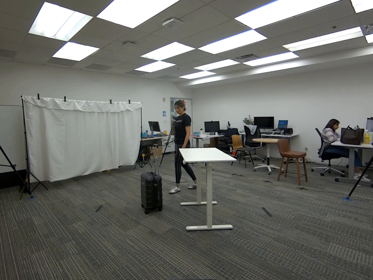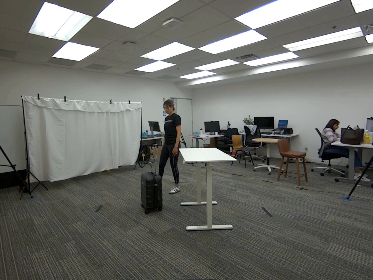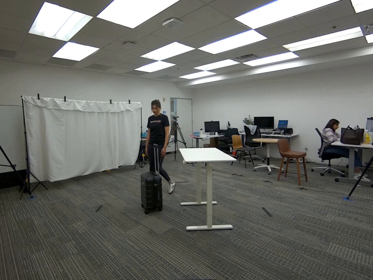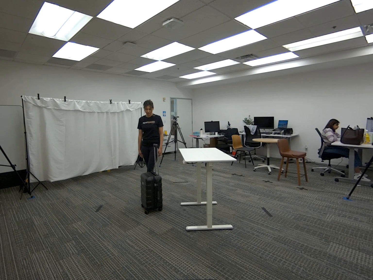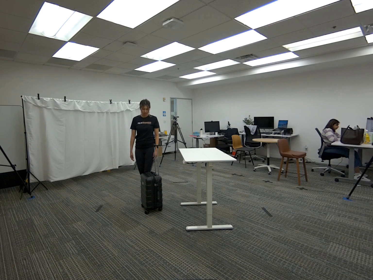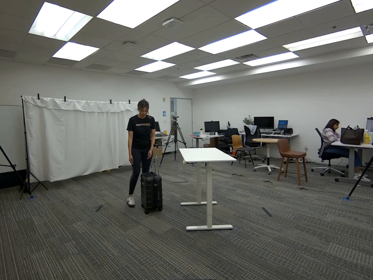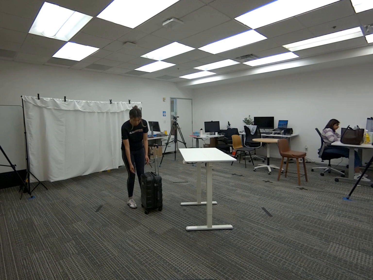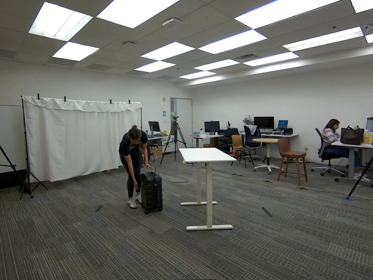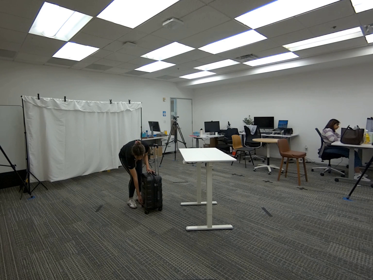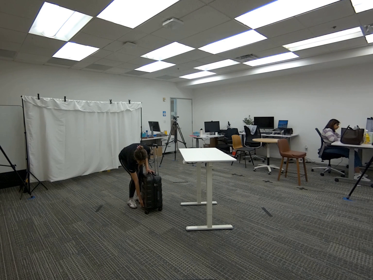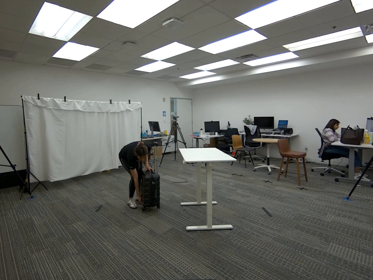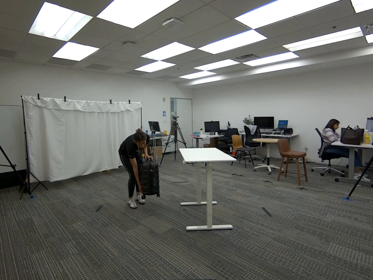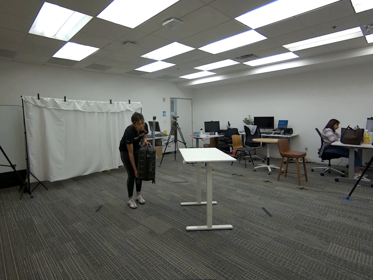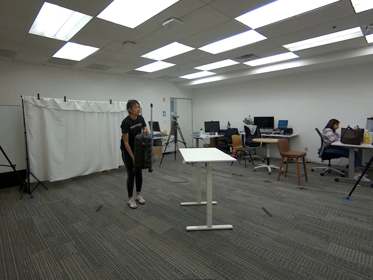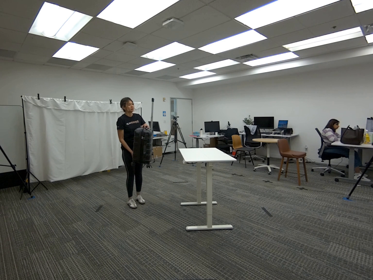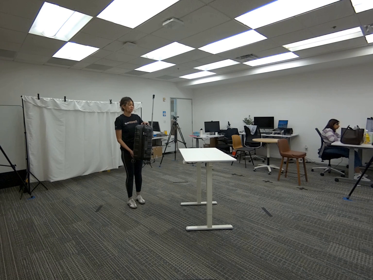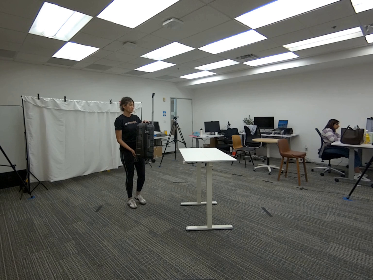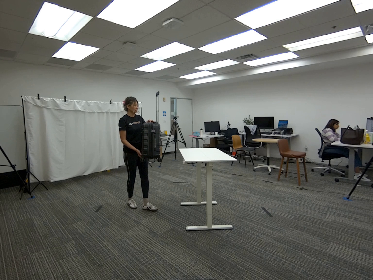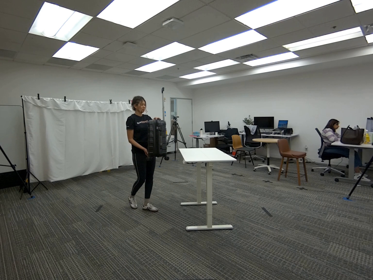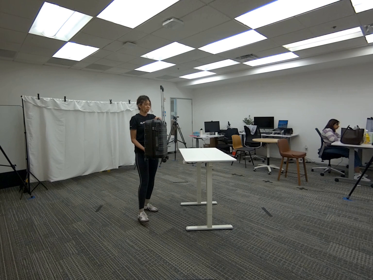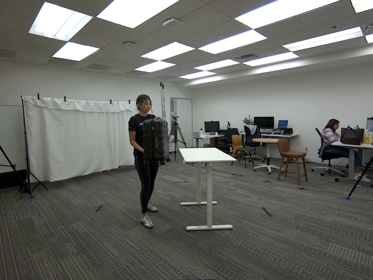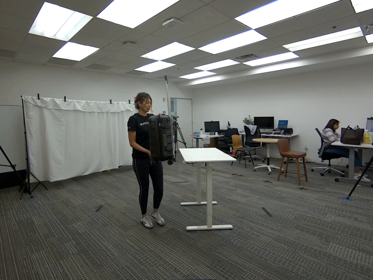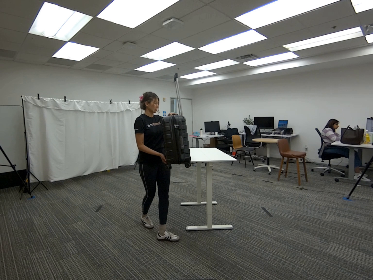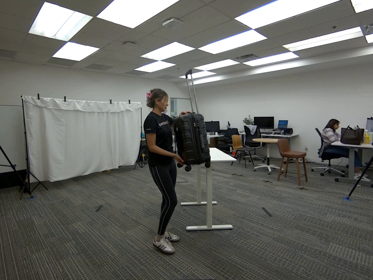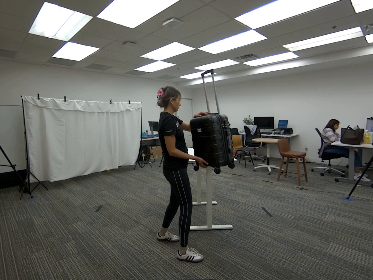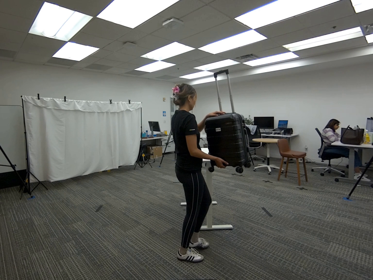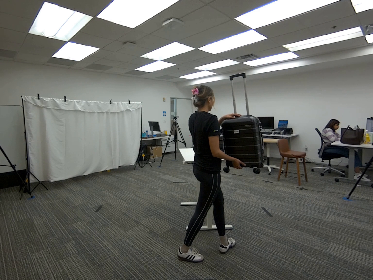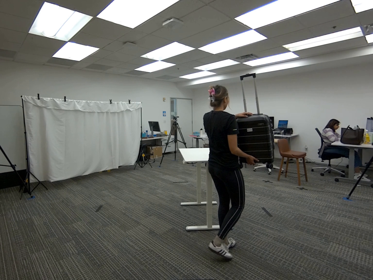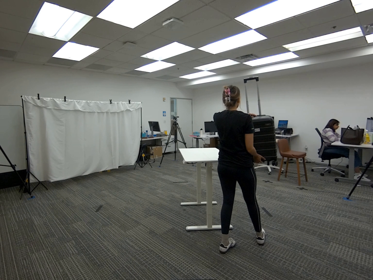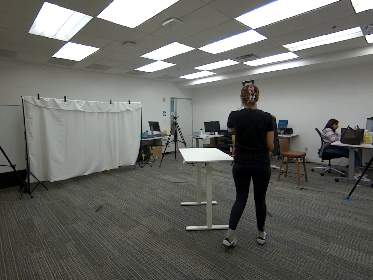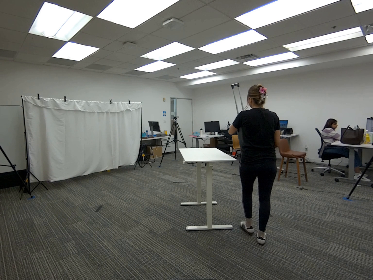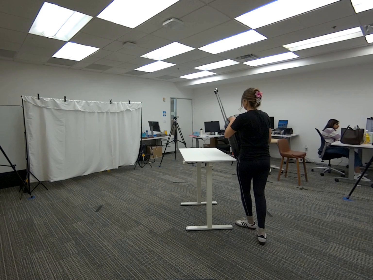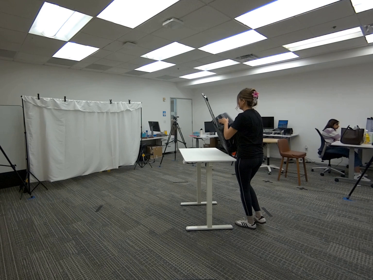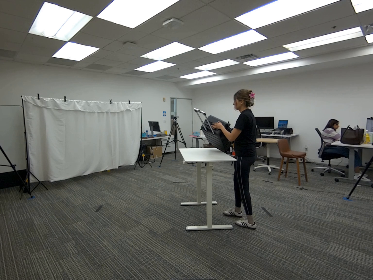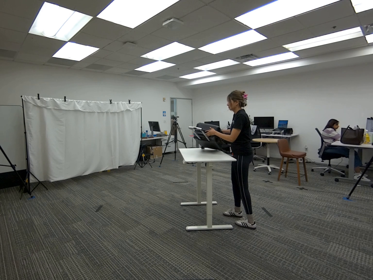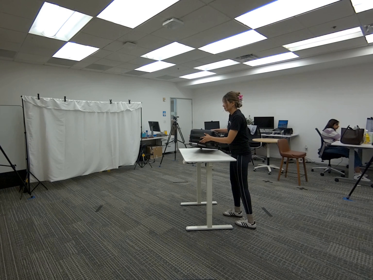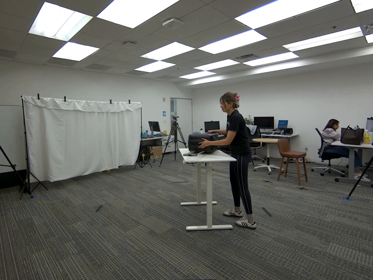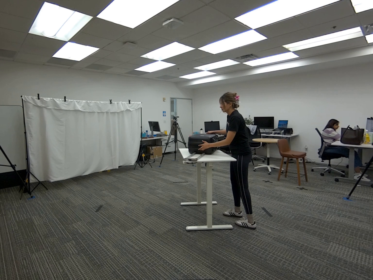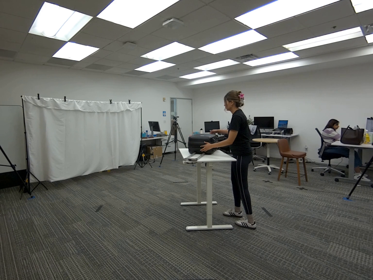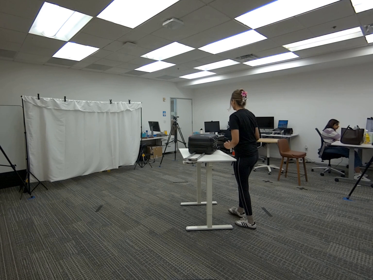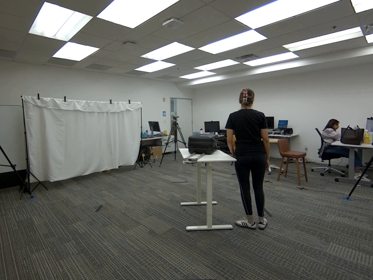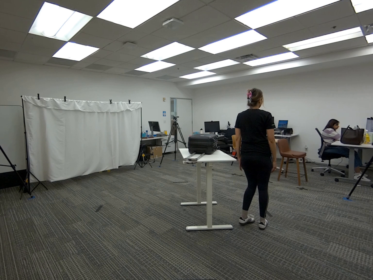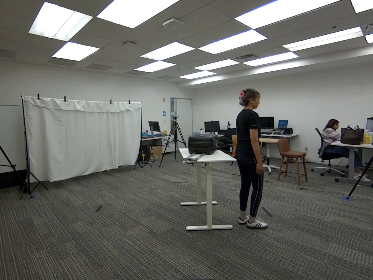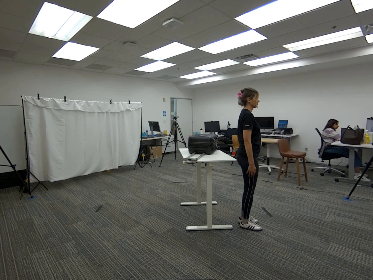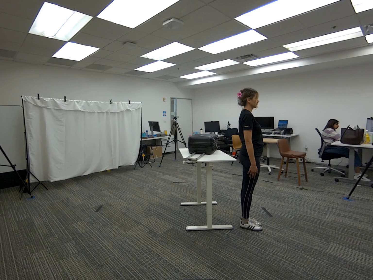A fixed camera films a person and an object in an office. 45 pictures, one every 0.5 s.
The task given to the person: Walk over to the rolling luggage within the bounding area and pick up the luggage using both hands and walk within the bounding area and place the luggage ontop of the white desk.
